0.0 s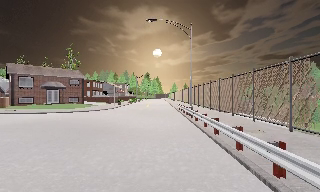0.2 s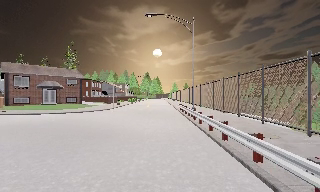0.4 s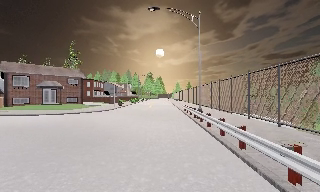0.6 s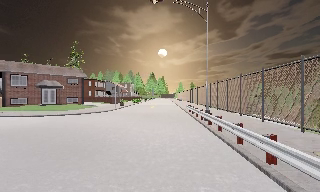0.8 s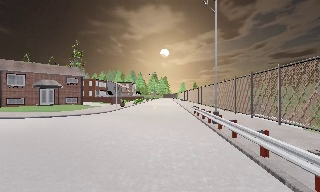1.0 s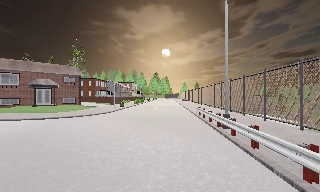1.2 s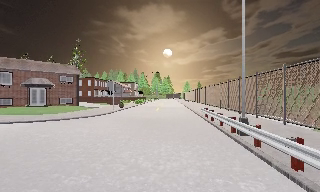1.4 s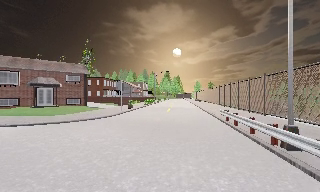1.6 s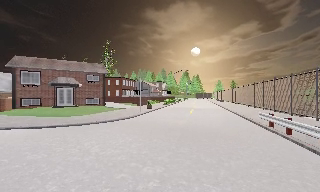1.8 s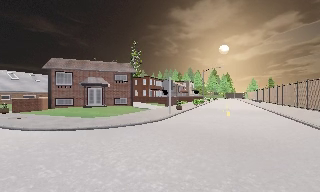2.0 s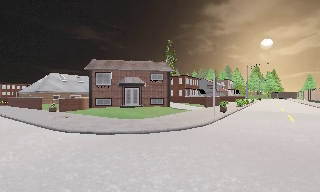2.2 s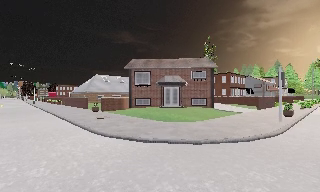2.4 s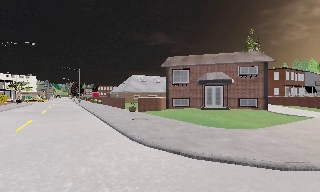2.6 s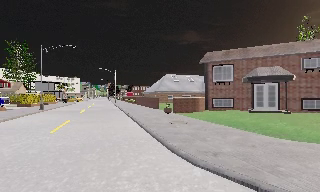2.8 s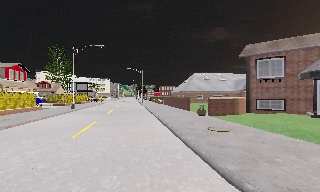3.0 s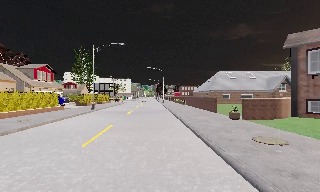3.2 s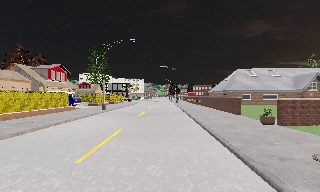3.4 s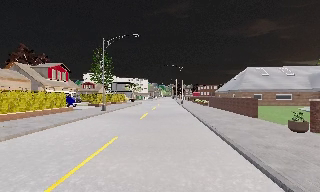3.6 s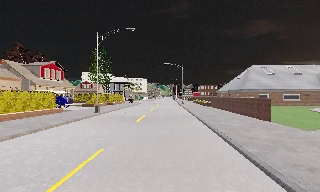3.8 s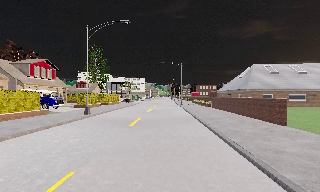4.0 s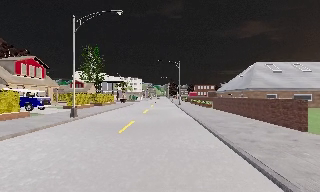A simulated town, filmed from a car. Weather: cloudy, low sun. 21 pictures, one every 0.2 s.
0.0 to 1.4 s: The camera travels forward, about 8 m, so what stands in front looms larger. It gains speed.
1.4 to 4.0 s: The camera pans to its left, which is counterclockwise from overhead, by about 85 degrees. It travels forward, about 19 m.
The film runs forward here.
